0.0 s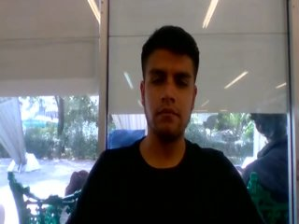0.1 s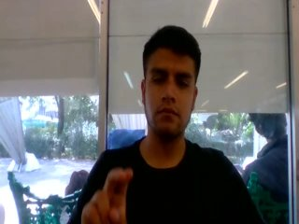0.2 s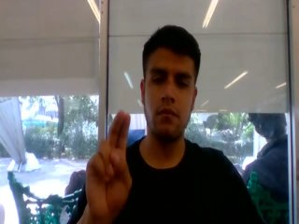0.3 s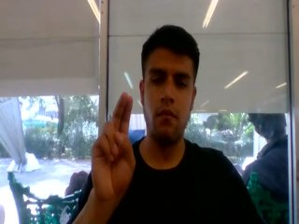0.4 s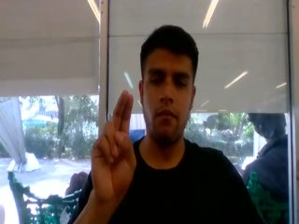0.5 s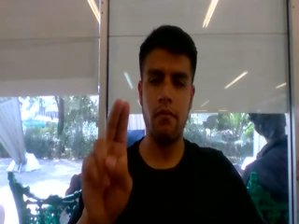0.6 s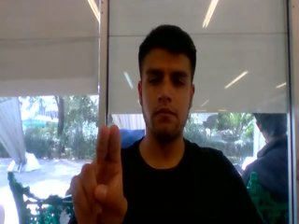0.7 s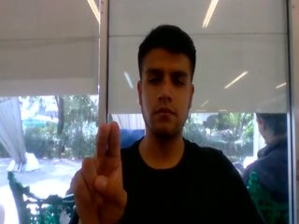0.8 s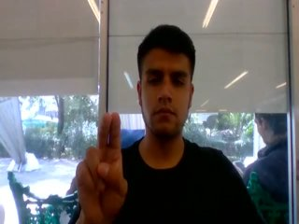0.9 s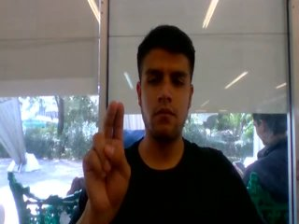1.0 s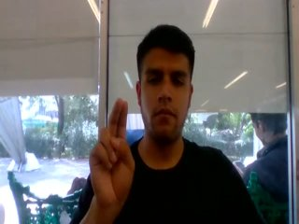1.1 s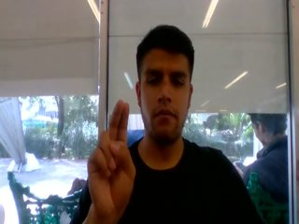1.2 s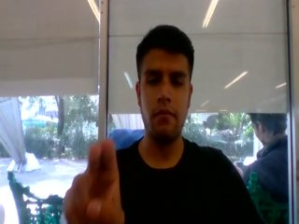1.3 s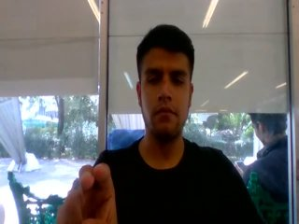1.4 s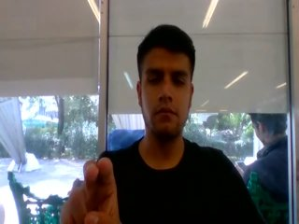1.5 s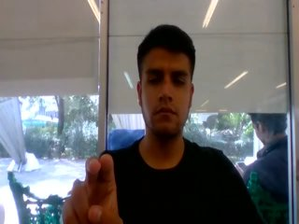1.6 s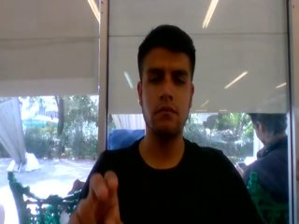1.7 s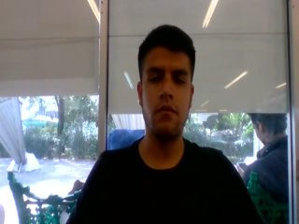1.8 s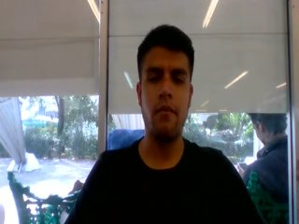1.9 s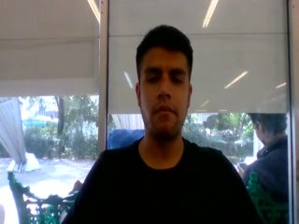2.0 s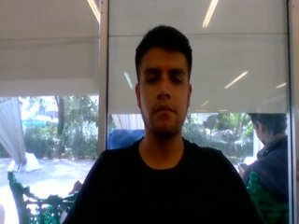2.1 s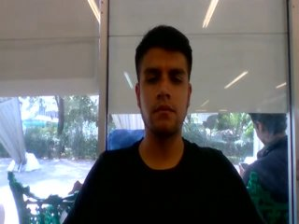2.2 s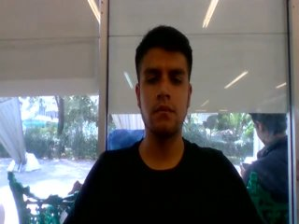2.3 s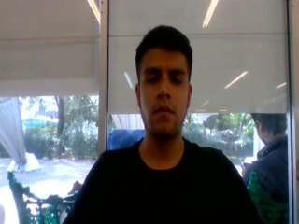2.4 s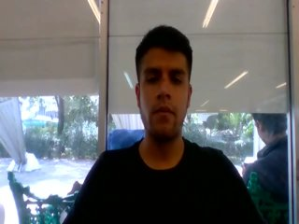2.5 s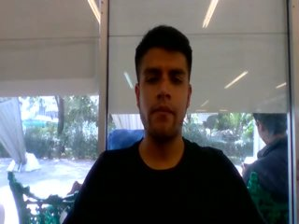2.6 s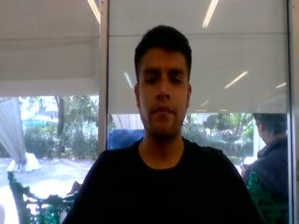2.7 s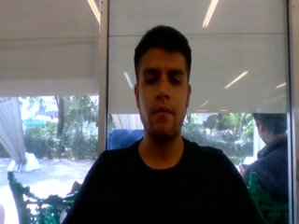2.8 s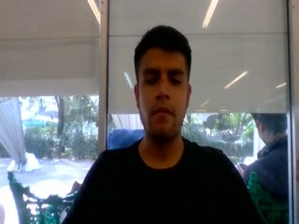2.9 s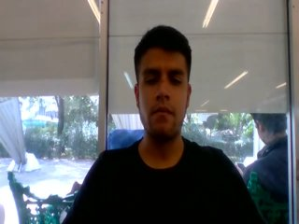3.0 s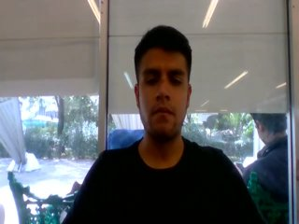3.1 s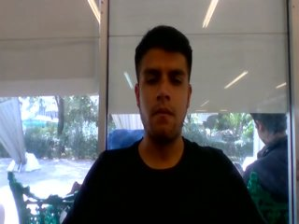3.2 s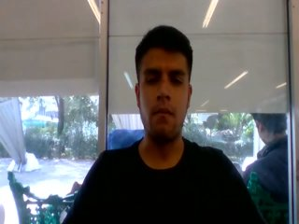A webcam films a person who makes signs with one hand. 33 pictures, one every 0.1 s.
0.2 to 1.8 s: Double click with two fingers.
1.9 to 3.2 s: Pointing with two fingers.
